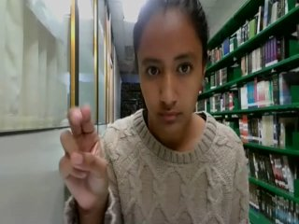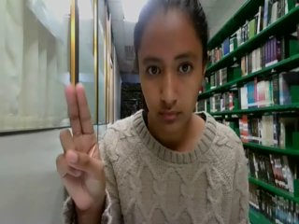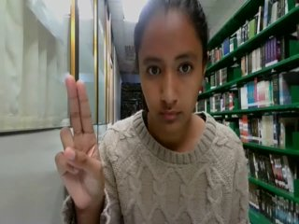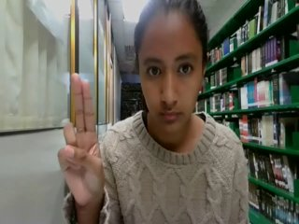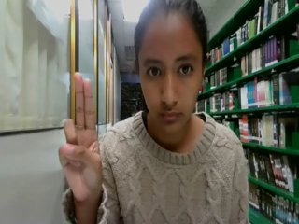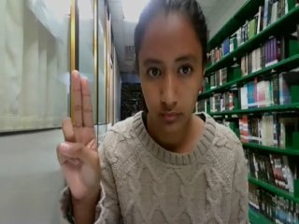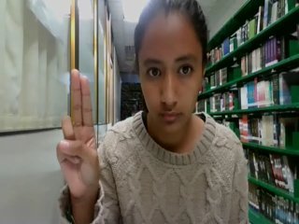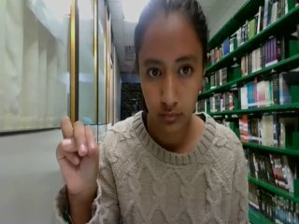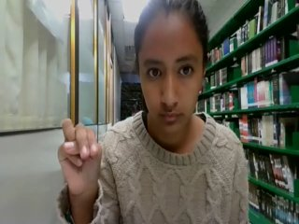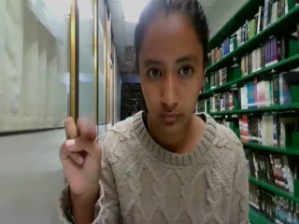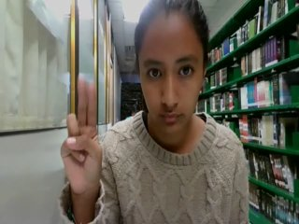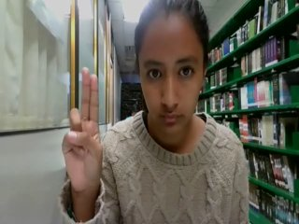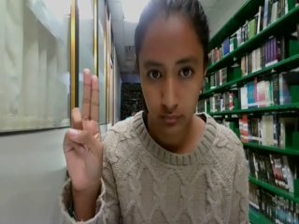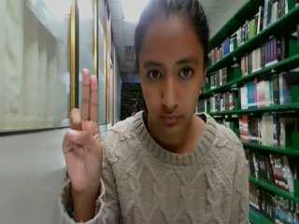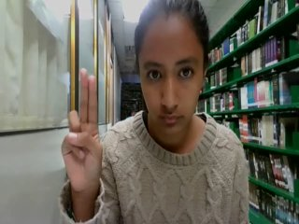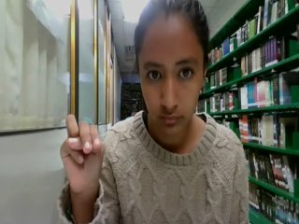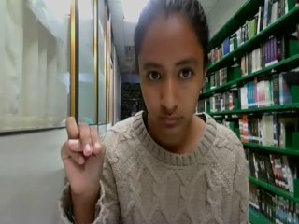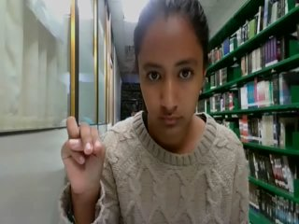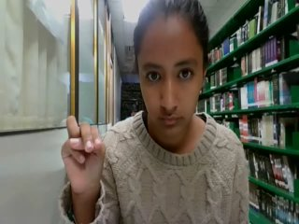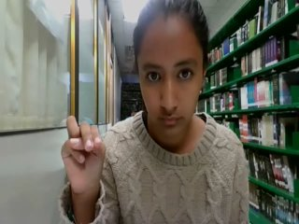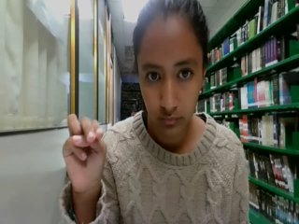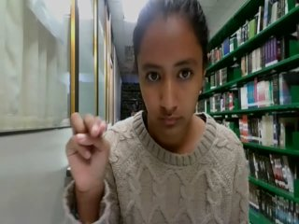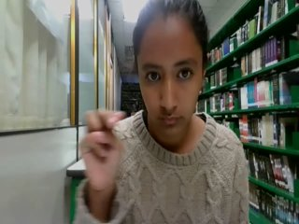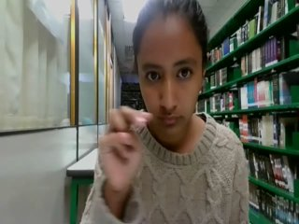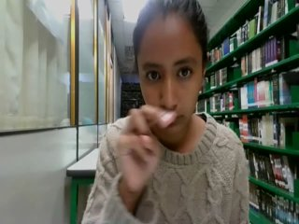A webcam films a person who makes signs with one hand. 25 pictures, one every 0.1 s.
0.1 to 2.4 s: Double click with two fingers.
